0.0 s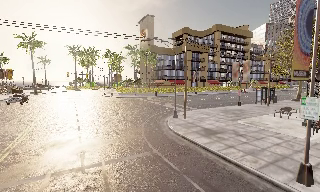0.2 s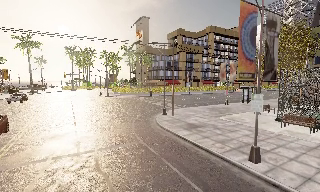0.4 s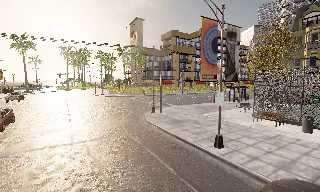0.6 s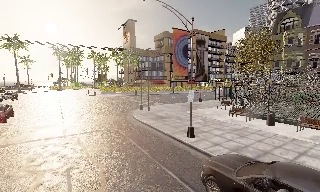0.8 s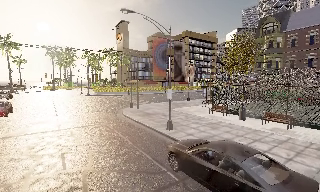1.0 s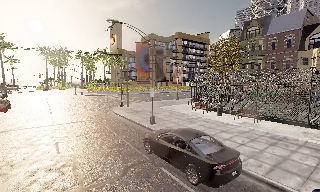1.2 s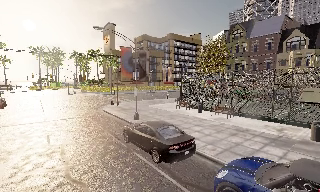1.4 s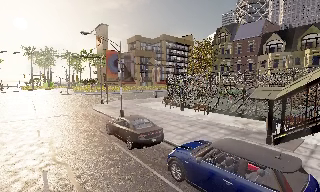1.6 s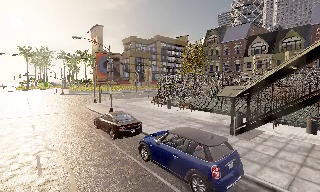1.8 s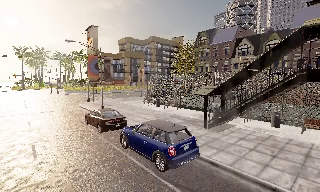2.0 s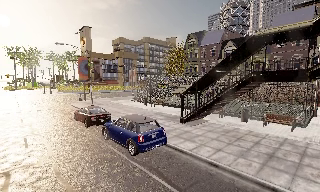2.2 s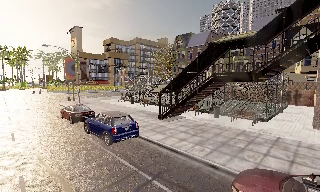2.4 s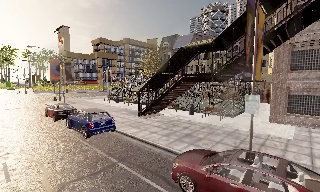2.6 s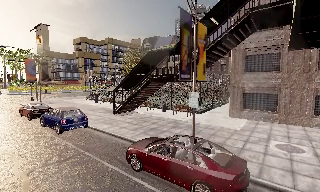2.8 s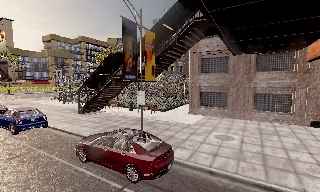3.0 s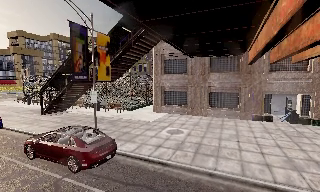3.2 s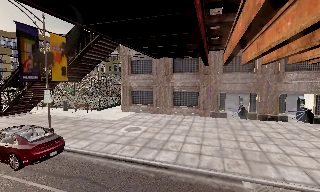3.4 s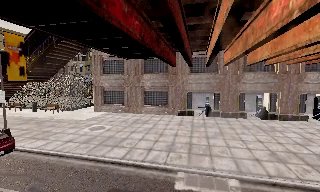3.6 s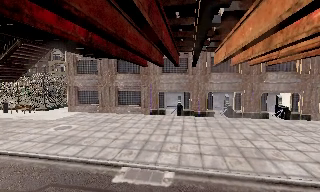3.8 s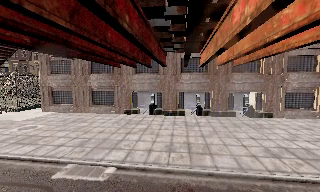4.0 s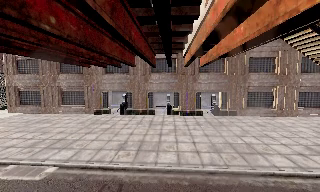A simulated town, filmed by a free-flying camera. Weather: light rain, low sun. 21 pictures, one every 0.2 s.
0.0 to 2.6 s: The scene slides to the left, as the camera pans about 25 degrees to its right. It travels backward and to its right, about 25 m, so what stands in front gets smaller.
2.6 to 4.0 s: The scene slides to the left, as the camera pans about 35 degrees to its right. It travels to its right, about 14 m, so close, fixed things drift to the left.
The film runs backward here.
